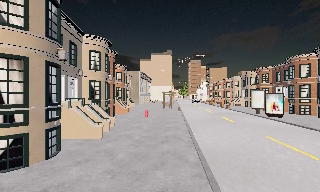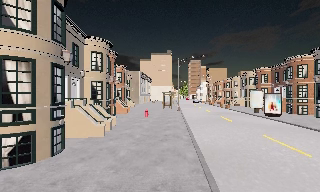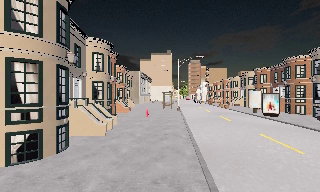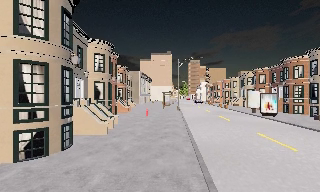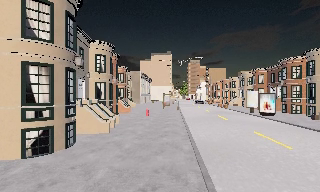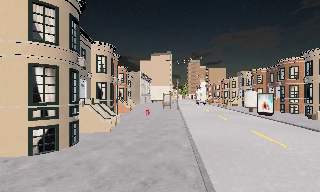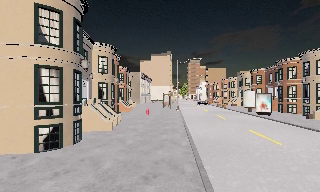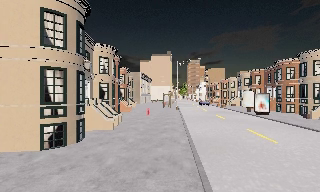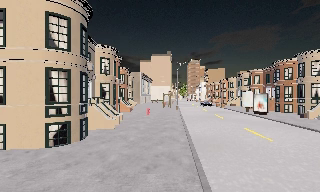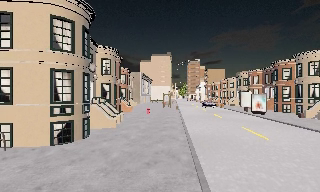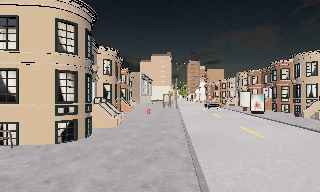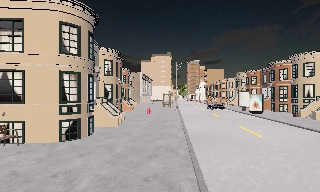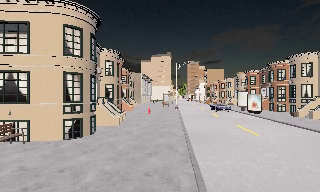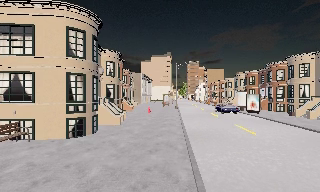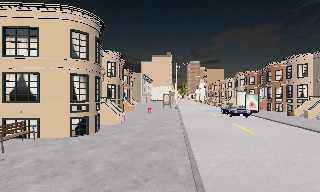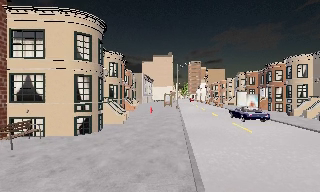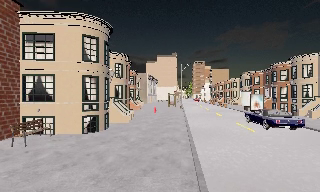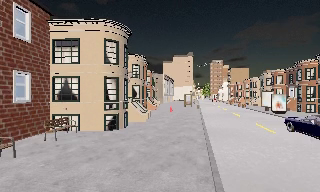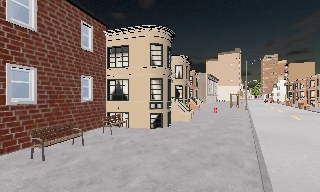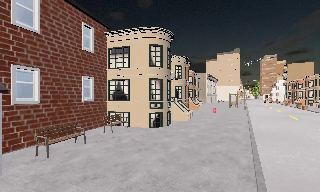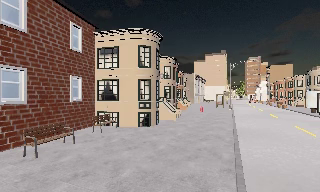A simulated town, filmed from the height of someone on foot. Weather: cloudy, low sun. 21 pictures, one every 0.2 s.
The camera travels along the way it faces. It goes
backward.
0.0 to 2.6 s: The camera travels backward, about 3.5 m, so what stands in front gets smaller.
2.6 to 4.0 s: The camera pans to its left, which is counterclockwise from overhead, by about 20 degrees. It travels backward, about 2 m, so what stands in front gets smaller.
The film runs backward here.
